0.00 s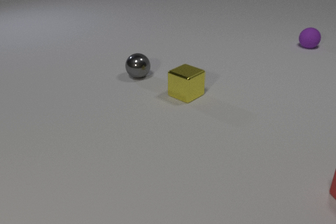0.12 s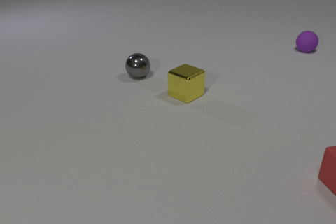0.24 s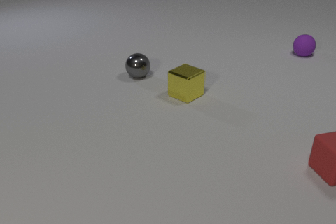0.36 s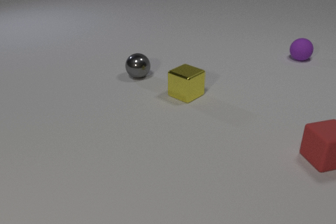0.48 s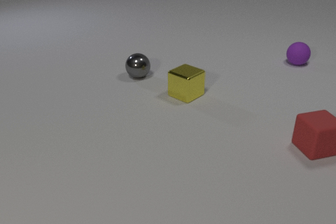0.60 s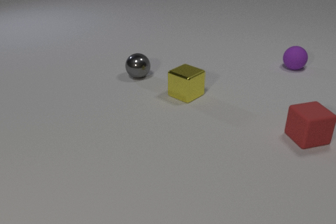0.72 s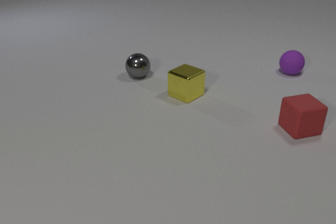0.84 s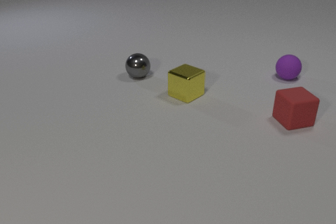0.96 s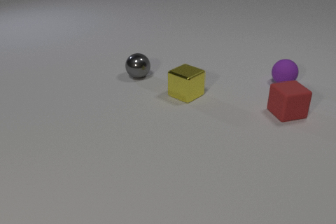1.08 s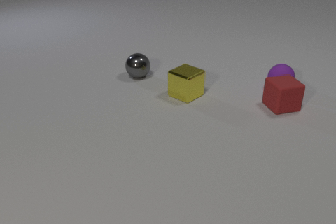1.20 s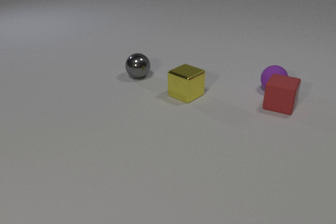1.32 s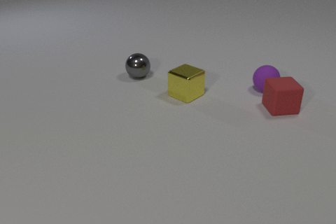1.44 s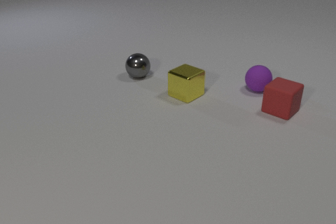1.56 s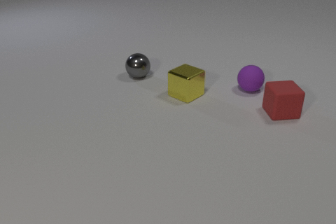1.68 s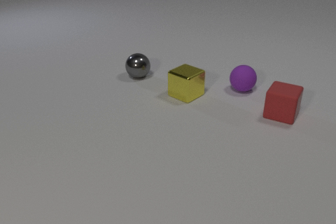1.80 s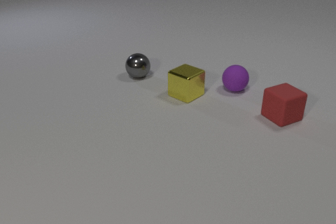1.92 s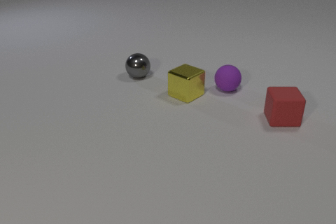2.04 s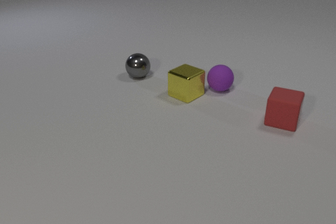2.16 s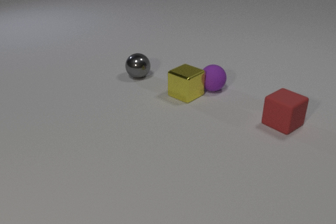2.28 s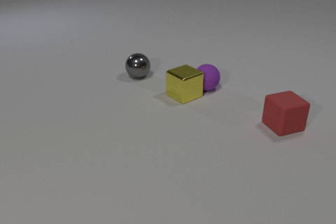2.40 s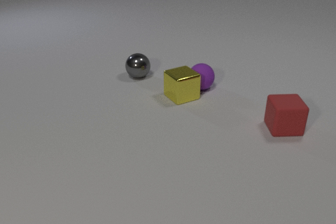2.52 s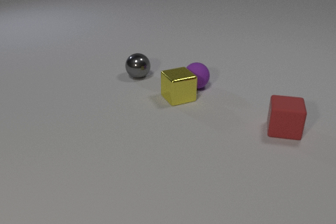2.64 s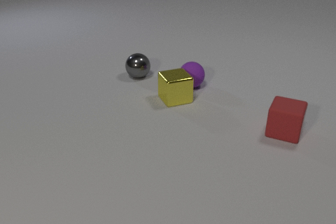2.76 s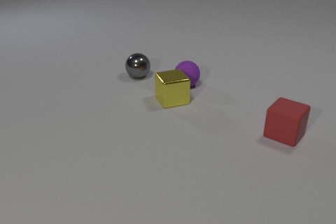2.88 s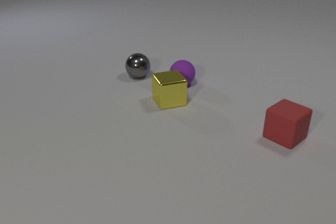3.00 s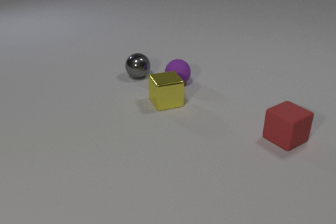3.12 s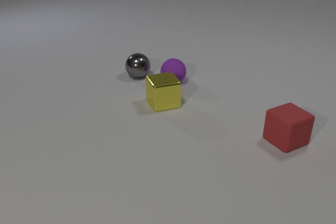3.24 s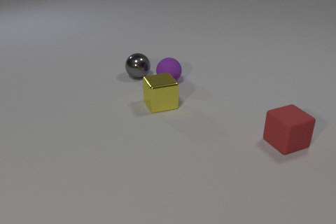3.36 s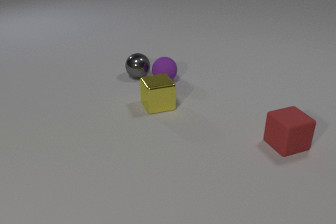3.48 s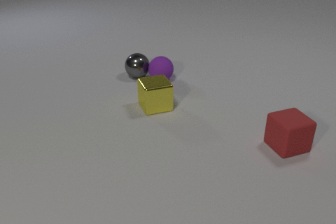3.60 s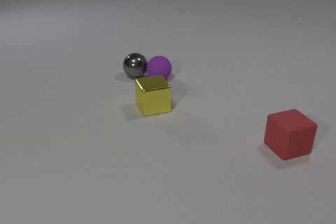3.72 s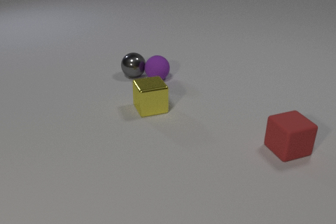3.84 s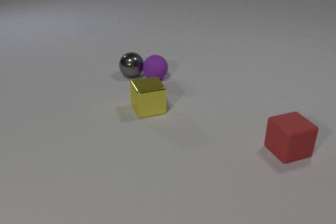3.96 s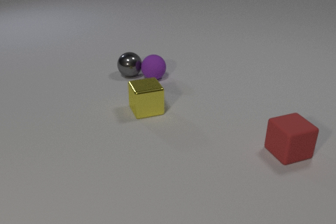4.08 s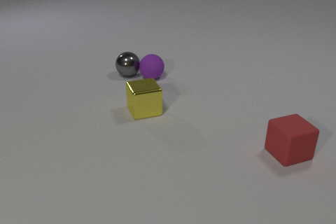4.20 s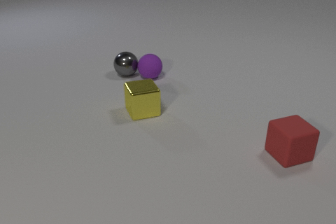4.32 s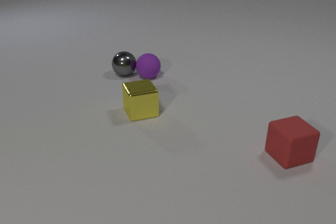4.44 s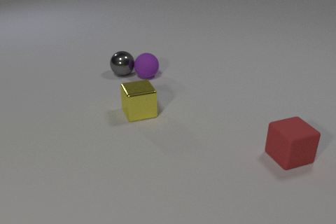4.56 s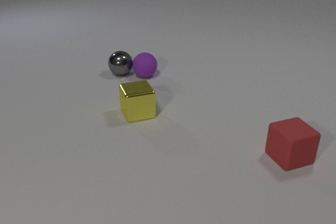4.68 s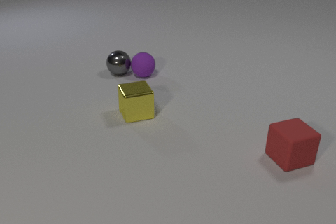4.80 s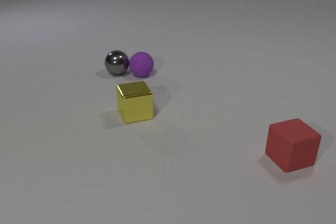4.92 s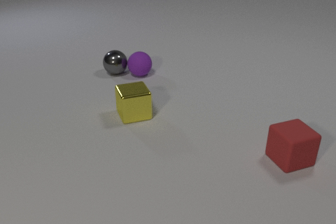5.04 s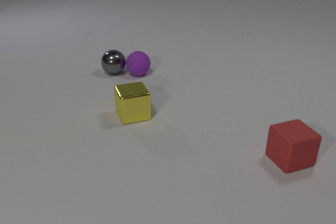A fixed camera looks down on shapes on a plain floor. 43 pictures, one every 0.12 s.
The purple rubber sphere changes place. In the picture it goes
to the left.
0.00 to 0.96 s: The purple rubber sphere rolls toward the camera. The red rubber cube slides away from the camera and to the left.
0.96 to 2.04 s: The purple rubber sphere rolls to the left and toward the camera. The red rubber cube slides toward the camera. The purple rubber sphere and the red rubber cube collide.
2.04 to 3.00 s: The purple rubber sphere rolls to the left. The red rubber cube slides toward the camera. The yellow metal cube slides to the left and toward the camera, spins so that its near face slides to the left, clockwise seen from above. The purple rubber sphere and the yellow metal cube collide.
3.00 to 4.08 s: The purple rubber sphere rolls to the left and away from the camera. The red rubber cube slides toward the camera. The yellow metal cube slides to the left and toward the camera. The gray metal sphere rolls to the left. The purple rubber sphere and the gray metal sphere collide.
4.08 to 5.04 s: The purple rubber sphere rolls to the left and away from the camera. The red rubber cube slides toward the camera. The yellow metal cube slides to the left and toward the camera. The gray metal sphere rolls to the left and away from the camera.
Are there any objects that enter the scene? no.
What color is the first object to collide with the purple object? red.
How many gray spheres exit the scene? 0.
